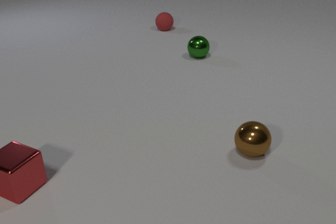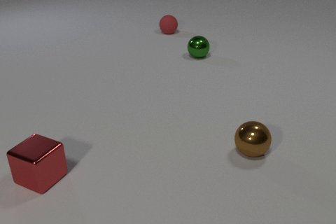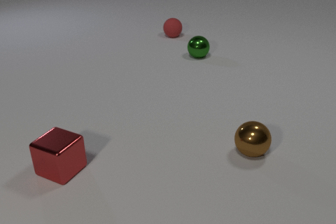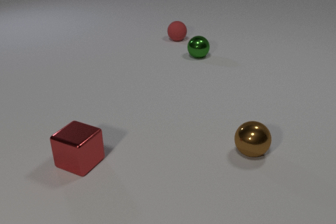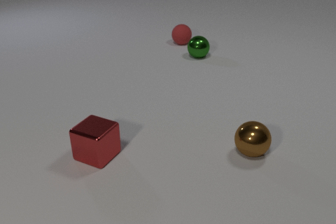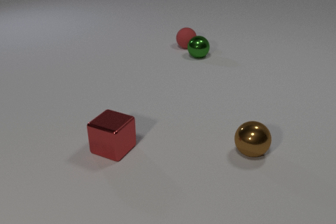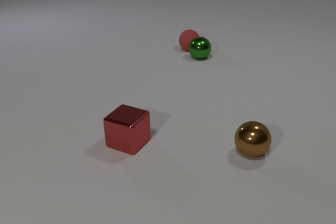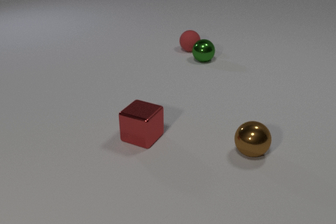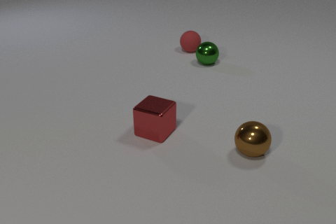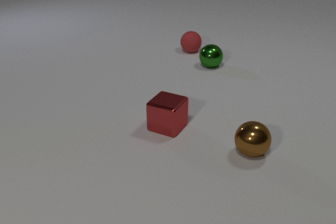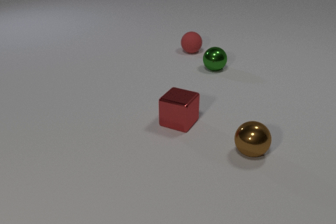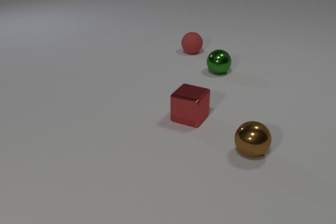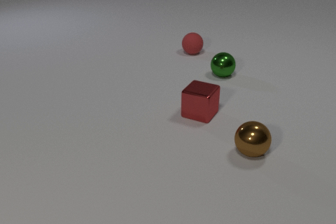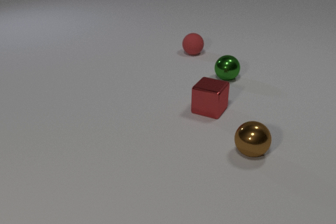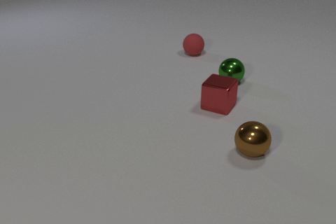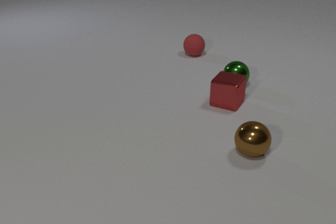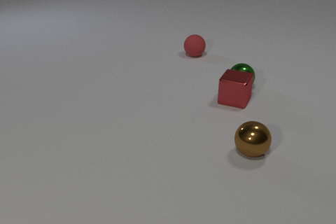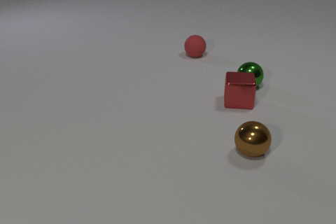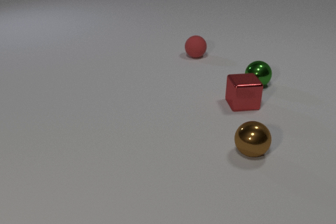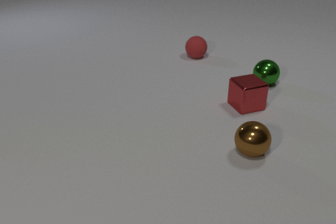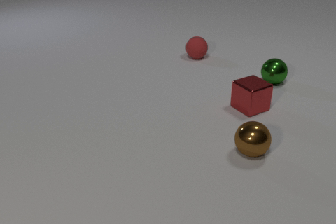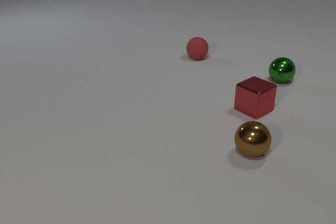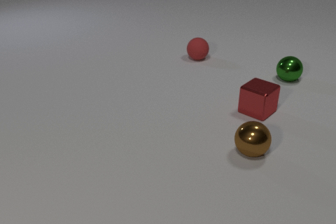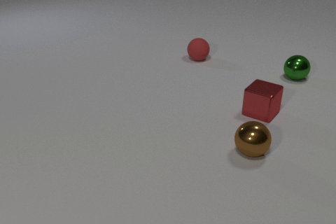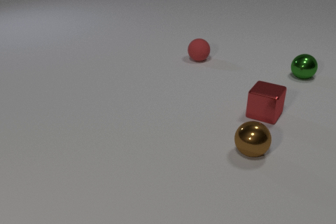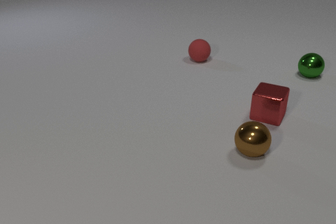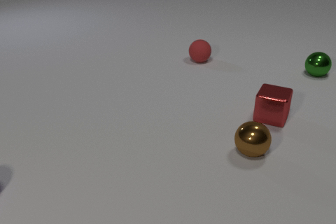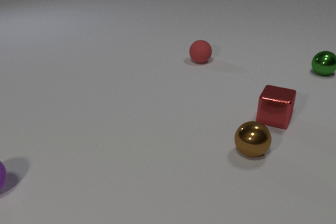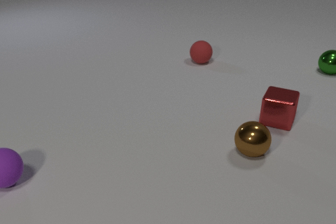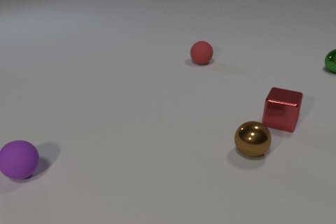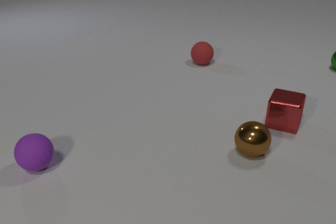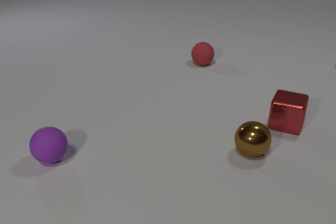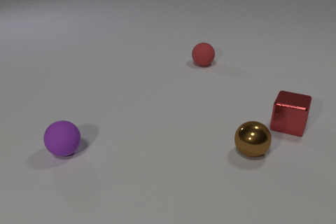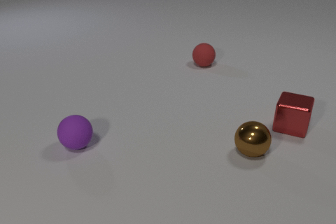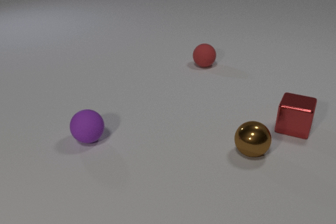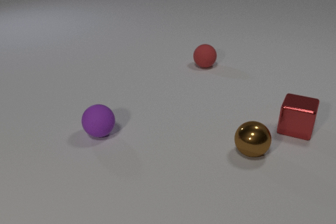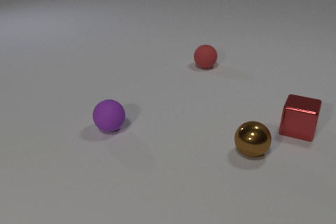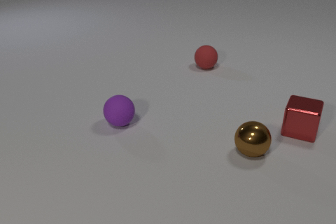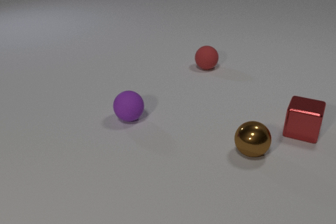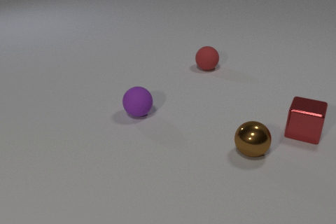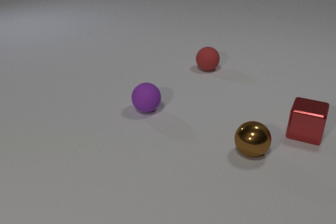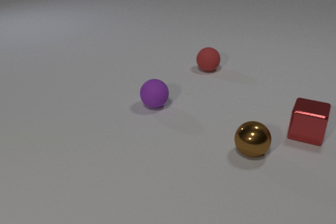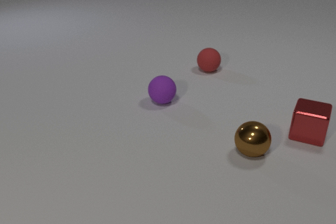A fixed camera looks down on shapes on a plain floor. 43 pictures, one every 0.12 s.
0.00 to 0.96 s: The red rubber sphere rolls toward the camera and to the right. The green metal sphere rolls toward the camera and to the right. The red metal cube slides to the right and away from the camera. The red rubber sphere and the green metal sphere collide.
0.96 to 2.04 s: The red rubber sphere rolls toward the camera. The green metal sphere rolls toward the camera and to the right. The red metal cube slides to the right and away from the camera, spins counterclockwise seen from above by about 15 degrees, its near face sliding to the right. The green metal sphere and the red metal cube collide.
2.04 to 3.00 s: The red rubber sphere rolls toward the camera. The green metal sphere rolls to the right and away from the camera. The red metal cube slides to the right and toward the camera, spins counterclockwise seen from above by about 75 degrees, its near face sliding to the right.
3.00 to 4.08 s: The red rubber sphere rolls toward the camera. The green metal sphere rolls to the right and away from the camera, leaves at the right edge. The purple rubber sphere comes in at the left edge, rolls to the right and away from the camera. The red metal cube slides to the right and toward the camera.
4.08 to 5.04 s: The red rubber sphere rolls toward the camera. The purple rubber sphere rolls to the right and away from the camera. The red metal cube slides to the right and toward the camera.
Are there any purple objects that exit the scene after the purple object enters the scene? no.
How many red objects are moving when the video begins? 2.
What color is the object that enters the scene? purple.
